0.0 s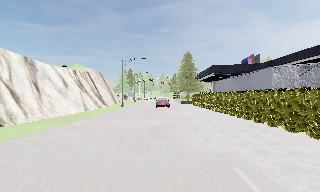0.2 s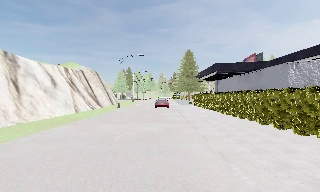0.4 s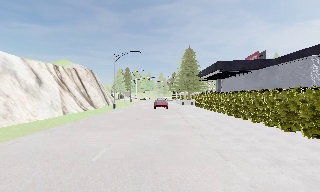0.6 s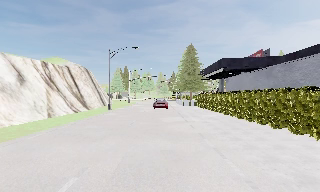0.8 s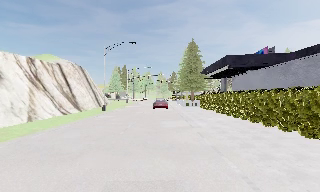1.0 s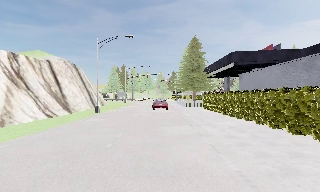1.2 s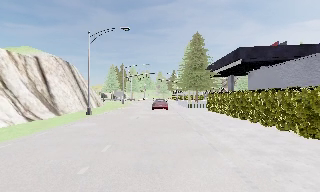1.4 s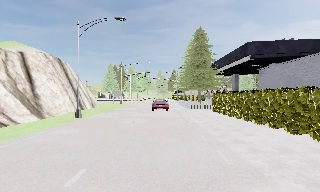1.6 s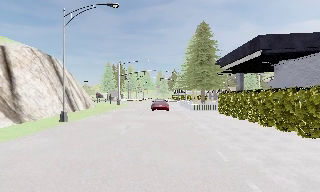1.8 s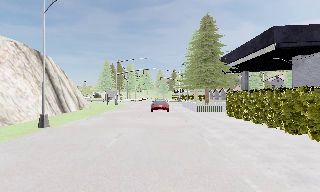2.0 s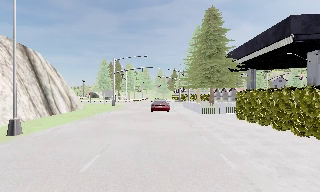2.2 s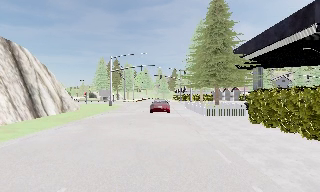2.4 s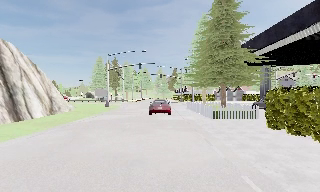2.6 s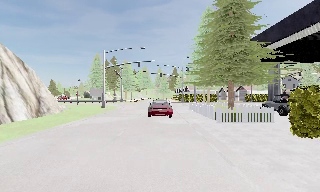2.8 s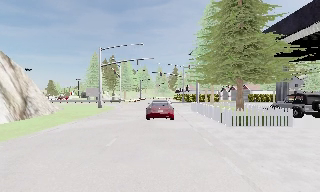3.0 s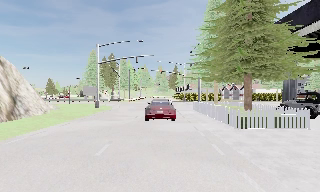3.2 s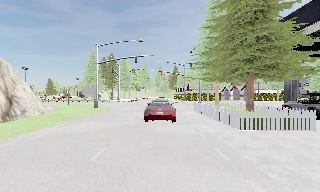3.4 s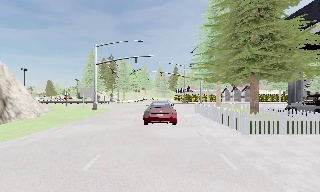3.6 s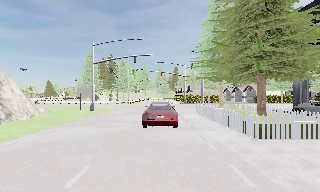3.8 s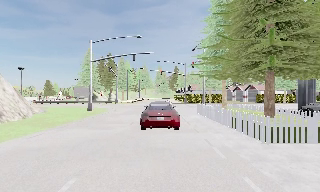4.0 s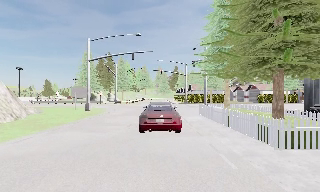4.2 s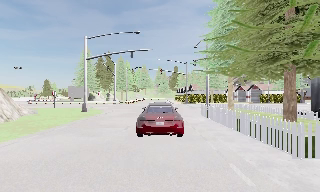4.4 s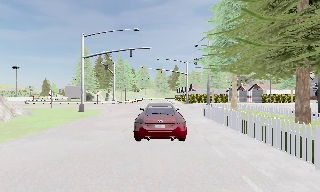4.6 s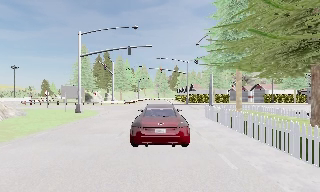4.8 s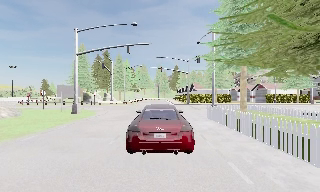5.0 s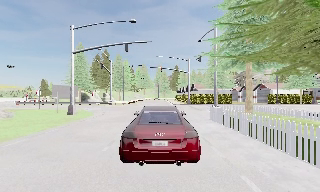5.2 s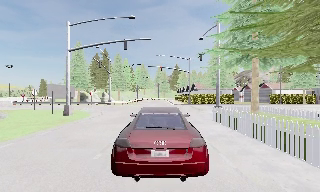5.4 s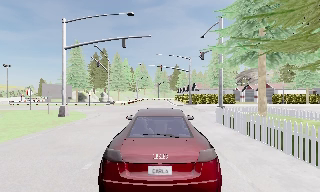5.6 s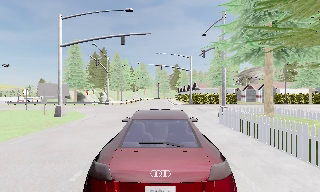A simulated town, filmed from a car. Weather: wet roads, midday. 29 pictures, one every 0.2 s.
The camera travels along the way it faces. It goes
forward.
0.0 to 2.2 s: The camera travels forward, about 20 m, so what stands in front looms larger.
2.2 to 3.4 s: The camera travels forward, about 6 m, so what stands in front looms larger. It loses speed.
3.4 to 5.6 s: The camera travels forward, about 7 m, so what stands in front looms larger.
The film runs forward here.
